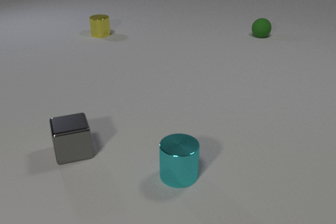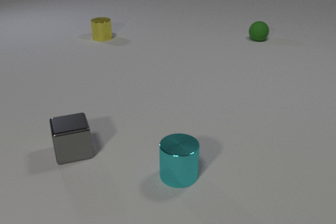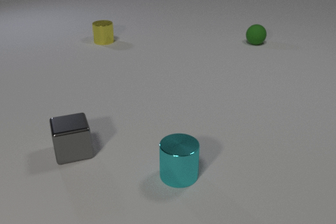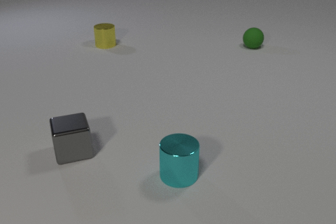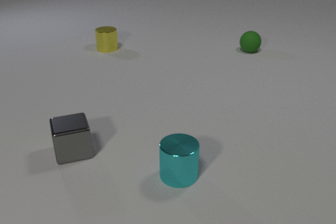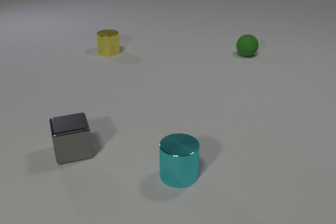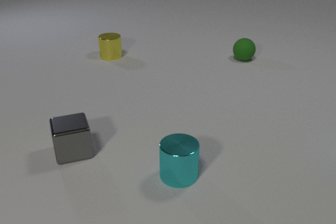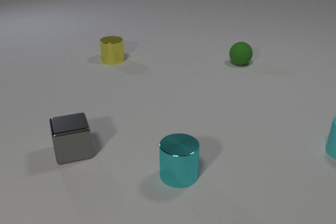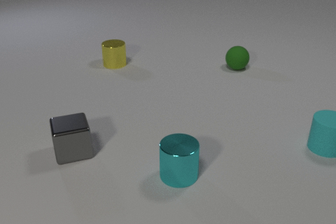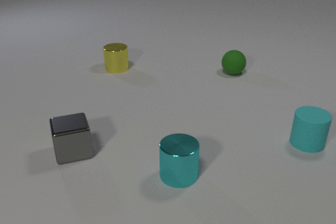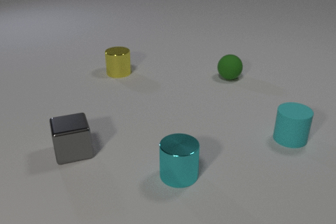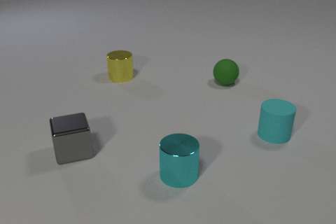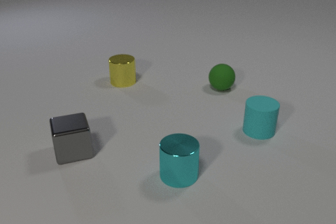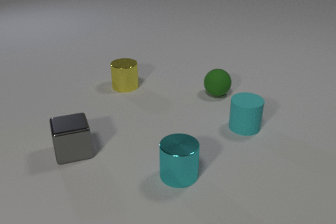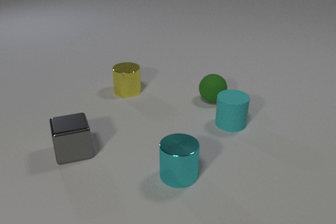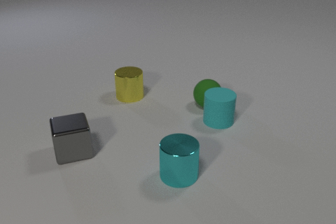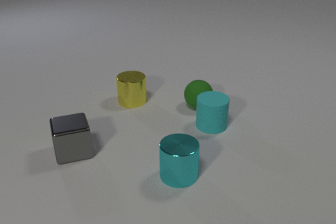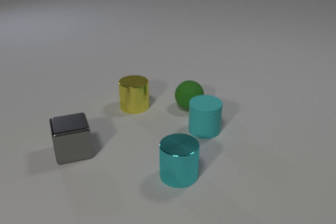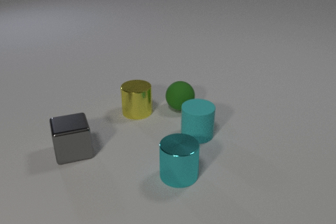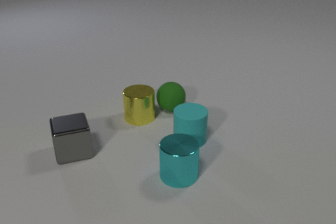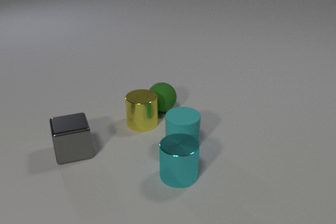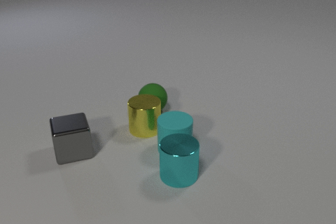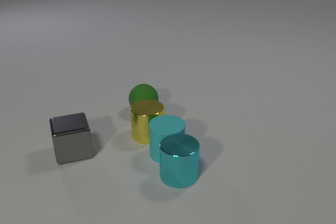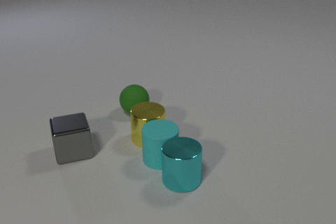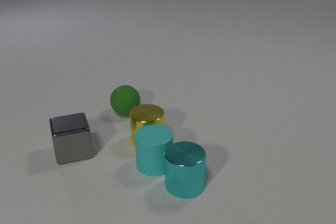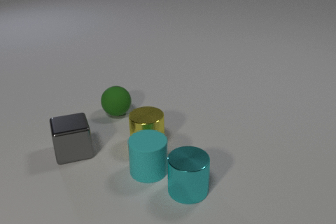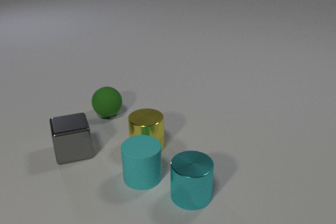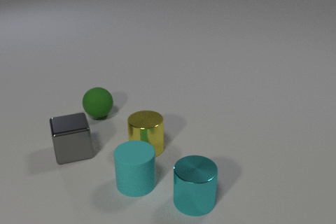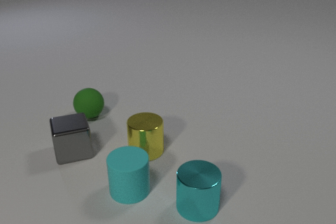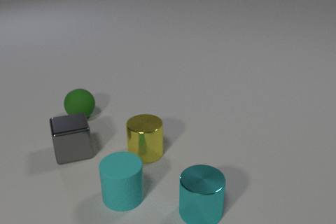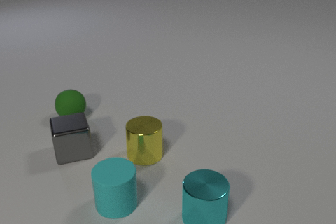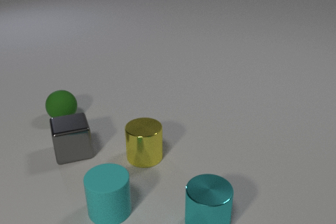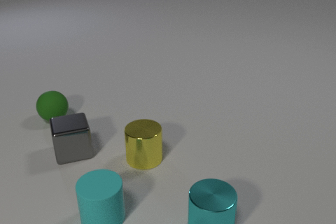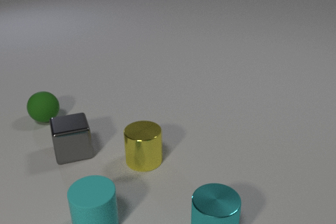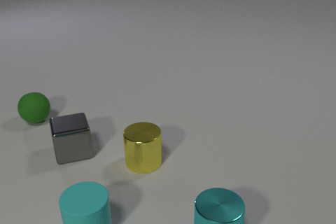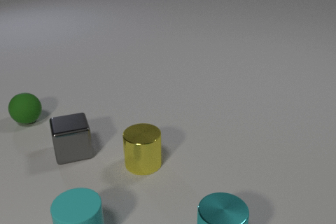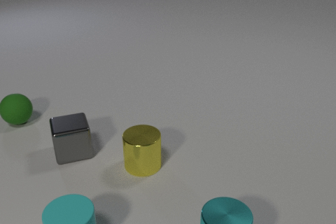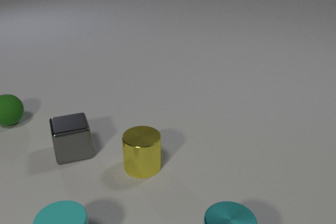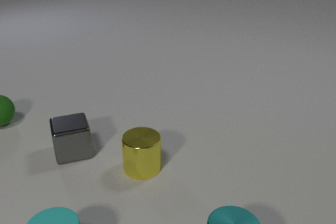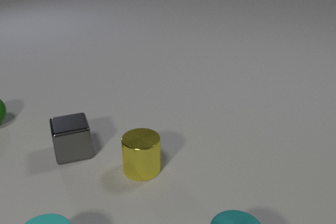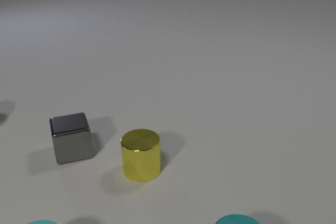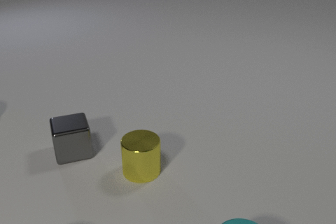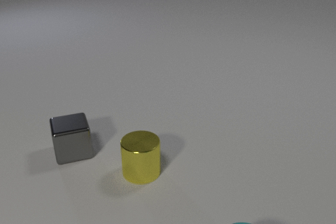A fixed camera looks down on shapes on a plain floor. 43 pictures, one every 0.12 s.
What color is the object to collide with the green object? cyan.
How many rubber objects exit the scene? 2.
What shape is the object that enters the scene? cylinder.
0.00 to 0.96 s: The cyan rubber cylinder comes in at the right edge, slides to the left. The green rubber sphere rolls toward the camera. The yellow metal cylinder slides toward the camera.
0.96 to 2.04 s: The cyan rubber cylinder slides to the left. The green rubber sphere rolls toward the camera and to the left. The yellow metal cylinder slides toward the camera. The cyan rubber cylinder and the green rubber sphere collide.
2.04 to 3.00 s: The cyan rubber cylinder slides toward the camera and to the left. The green rubber sphere rolls to the left. The cyan metal cylinder slides toward the camera and to the right. The yellow metal cylinder slides toward the camera. The cyan rubber cylinder and the cyan metal cylinder collide. The cyan rubber cylinder and the yellow metal cylinder collide.
3.00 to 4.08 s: The cyan rubber cylinder slides toward the camera and to the left. The green rubber sphere rolls to the left. The cyan metal cylinder slides toward the camera and to the right. The yellow metal cylinder slides toward the camera.
4.08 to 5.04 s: The cyan rubber cylinder slides to the left and toward the camera, leaves at the bottom edge. The green rubber sphere rolls to the left, leaves at the left edge. The cyan metal cylinder slides toward the camera and to the right. The yellow metal cylinder slides toward the camera.
